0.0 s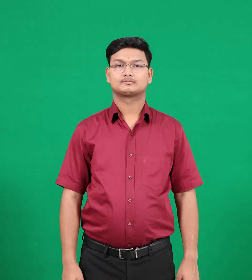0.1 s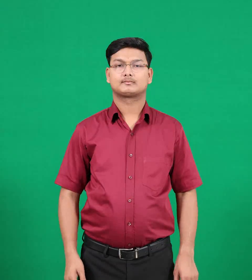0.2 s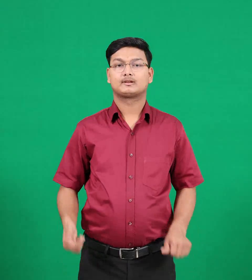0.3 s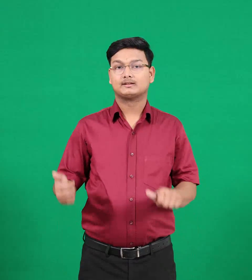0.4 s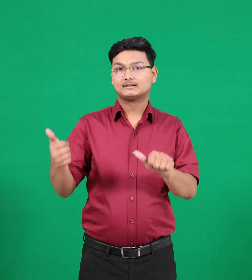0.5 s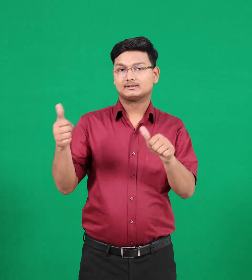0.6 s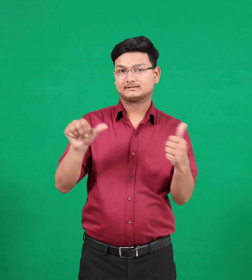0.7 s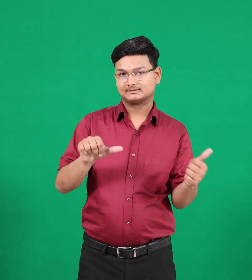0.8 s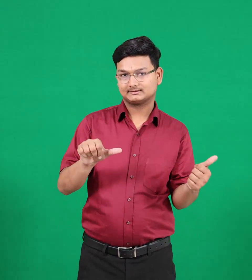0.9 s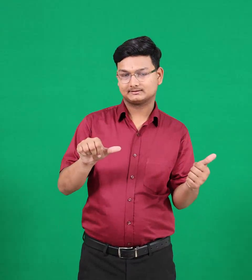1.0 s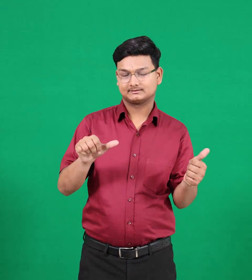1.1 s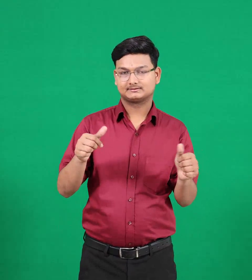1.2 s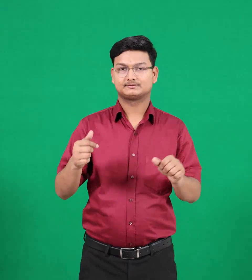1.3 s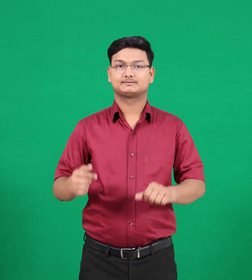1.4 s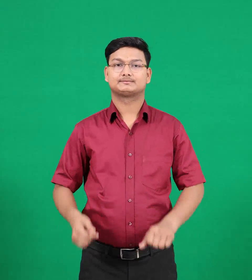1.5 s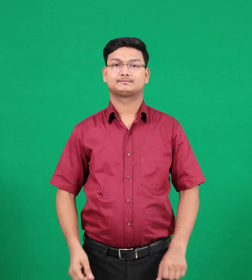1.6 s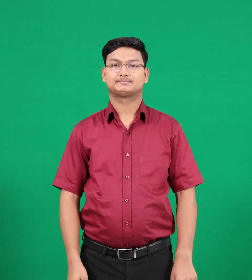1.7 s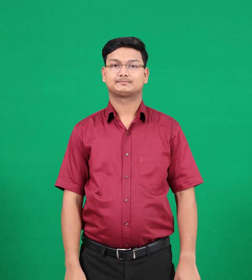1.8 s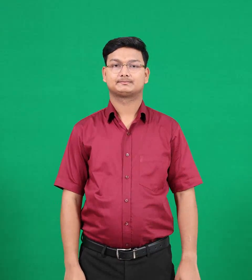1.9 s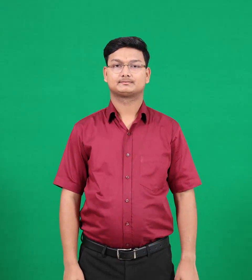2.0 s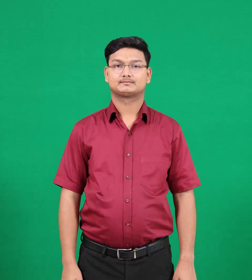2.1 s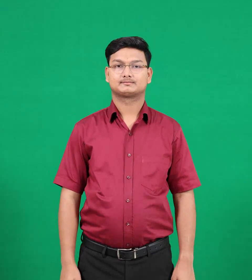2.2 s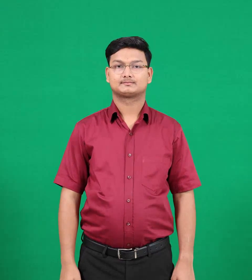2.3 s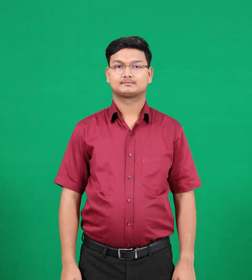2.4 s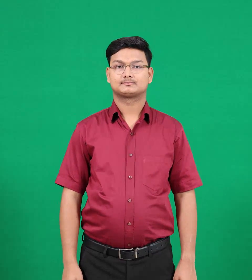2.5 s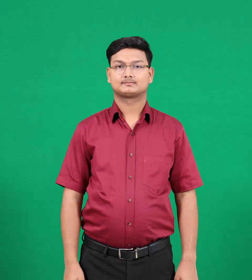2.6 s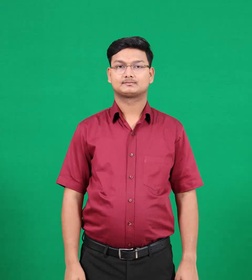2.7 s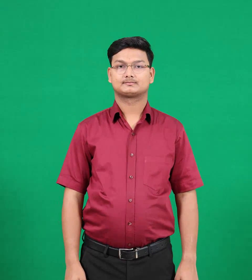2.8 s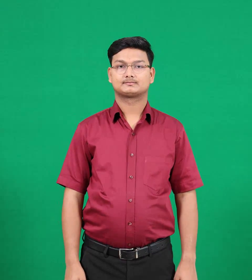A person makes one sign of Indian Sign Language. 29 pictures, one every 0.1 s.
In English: baptize
